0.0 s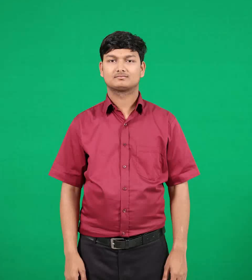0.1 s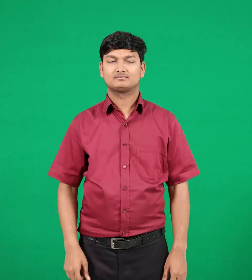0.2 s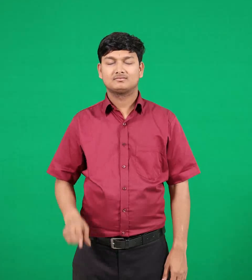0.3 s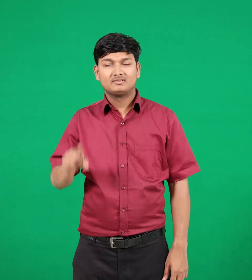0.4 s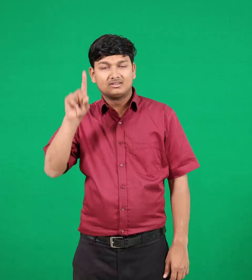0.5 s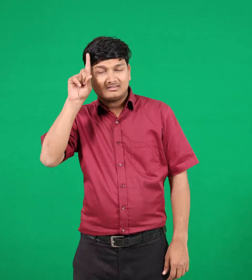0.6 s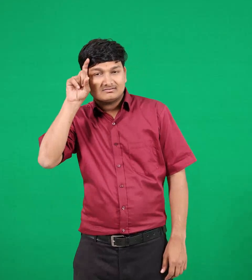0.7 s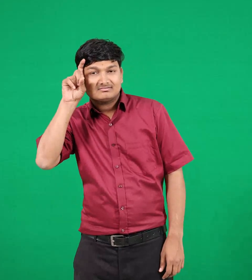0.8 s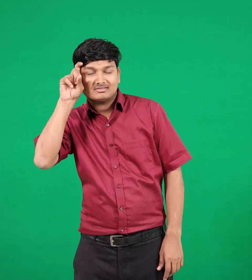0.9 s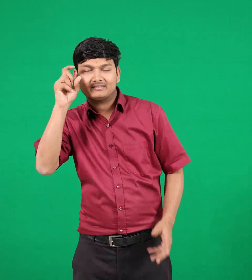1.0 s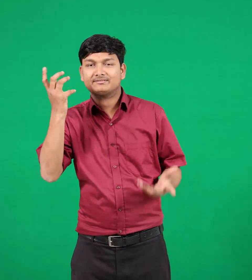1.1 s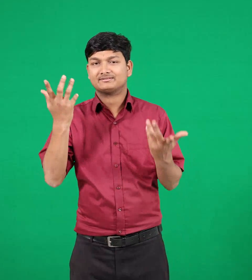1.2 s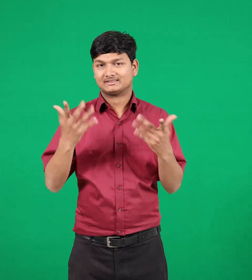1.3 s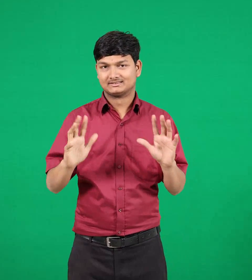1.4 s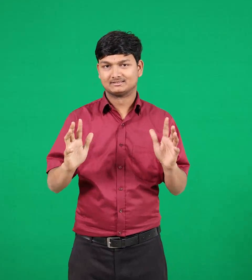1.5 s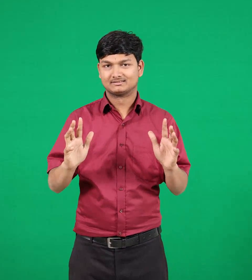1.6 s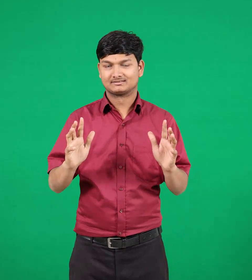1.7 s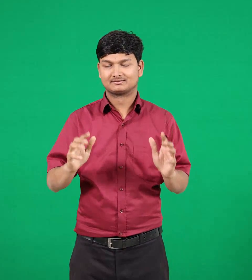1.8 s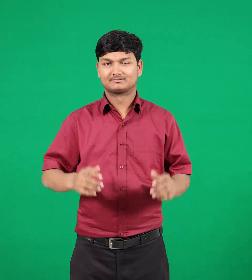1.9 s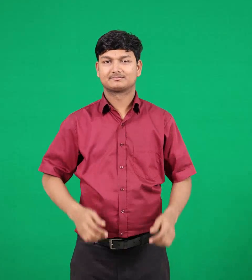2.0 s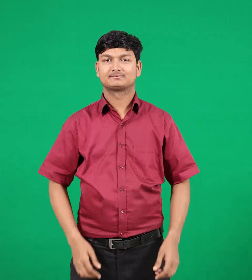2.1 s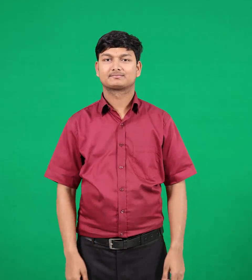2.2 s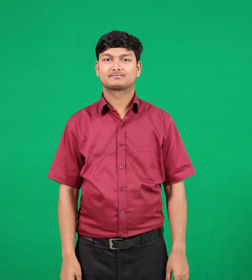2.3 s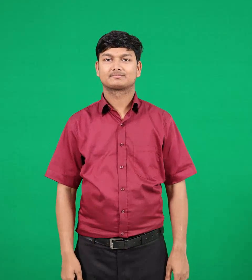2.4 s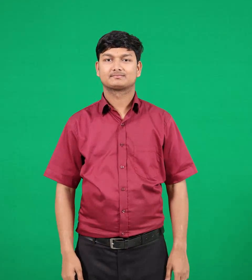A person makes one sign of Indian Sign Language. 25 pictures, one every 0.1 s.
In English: worried
